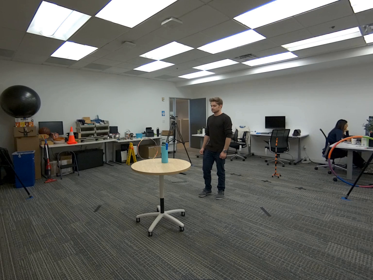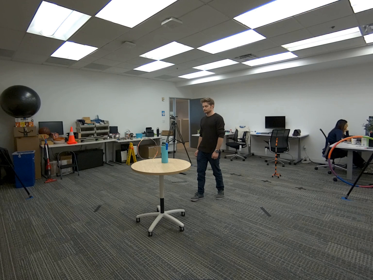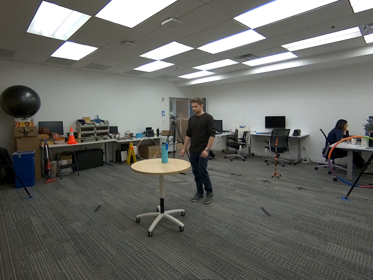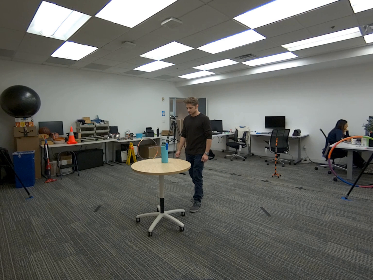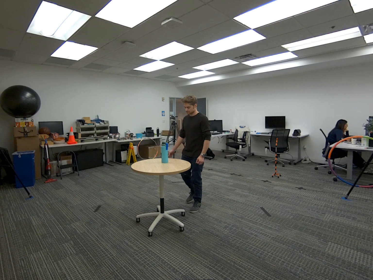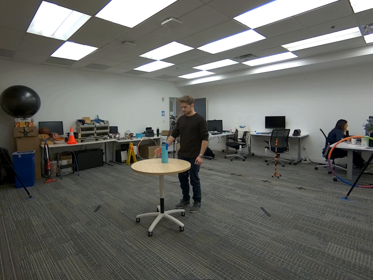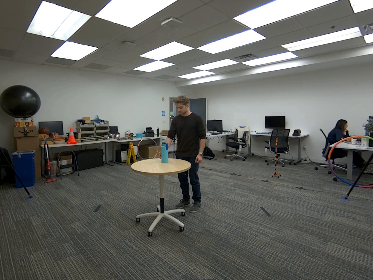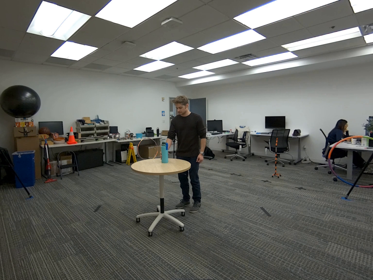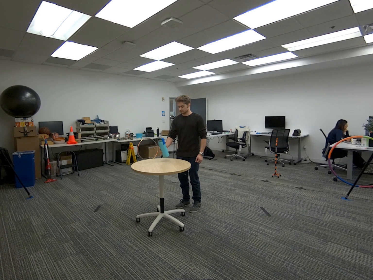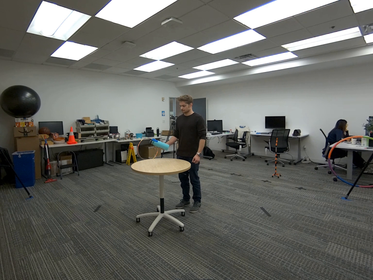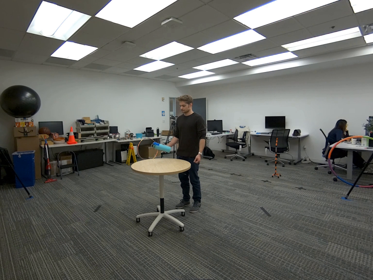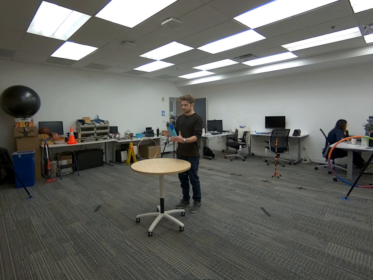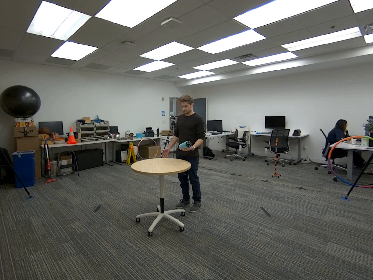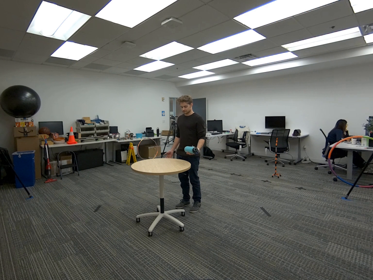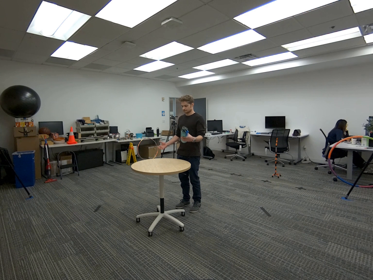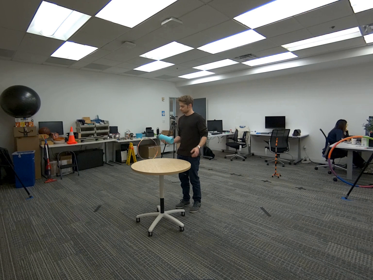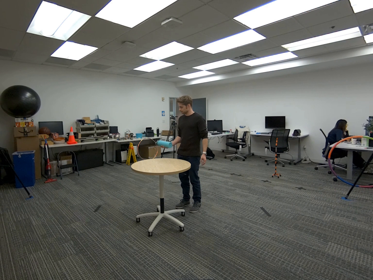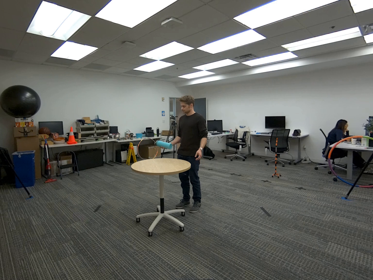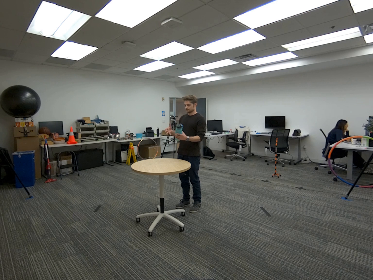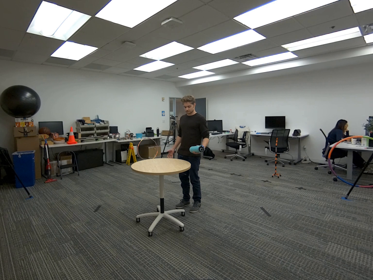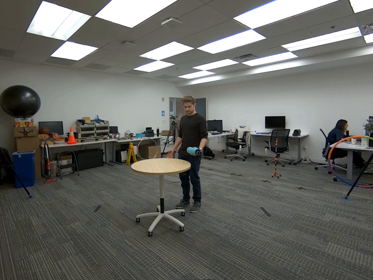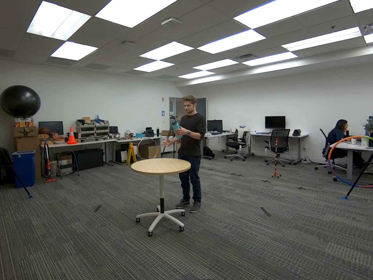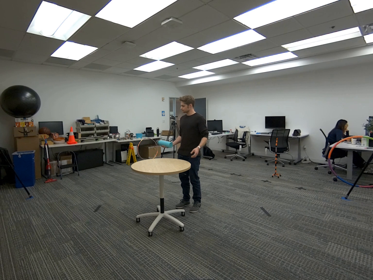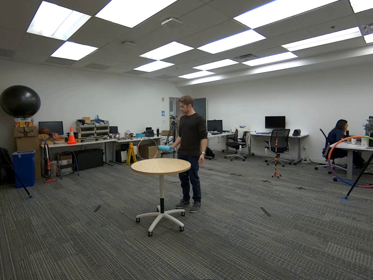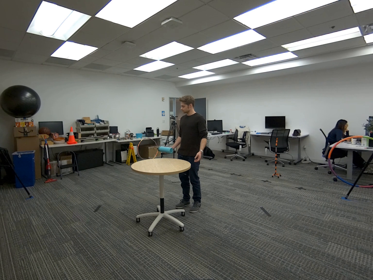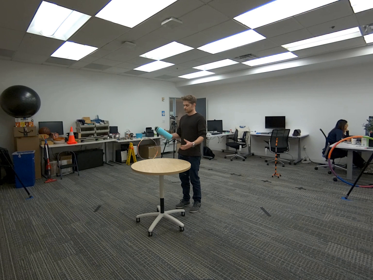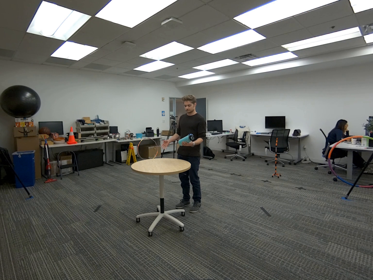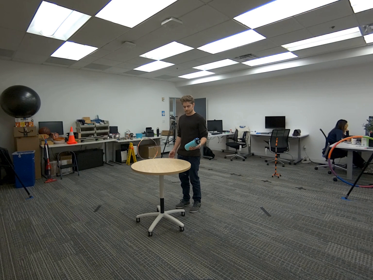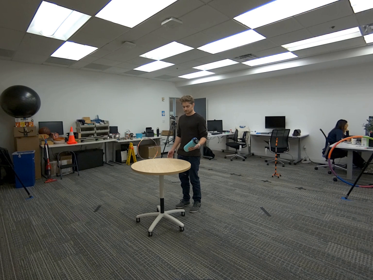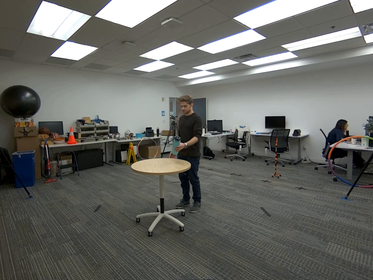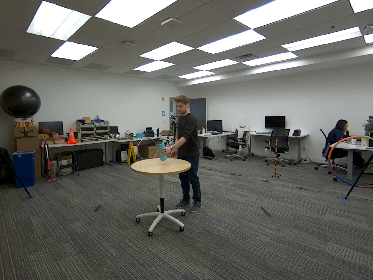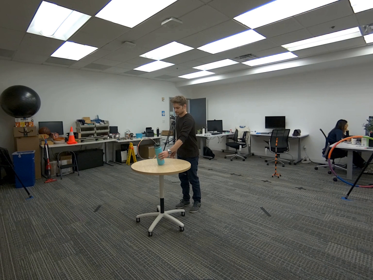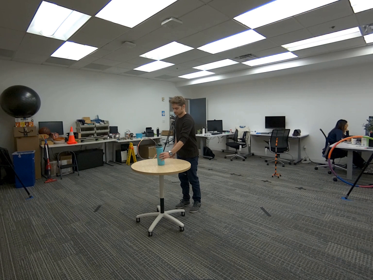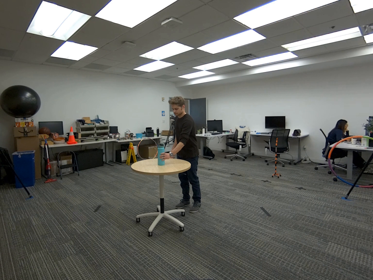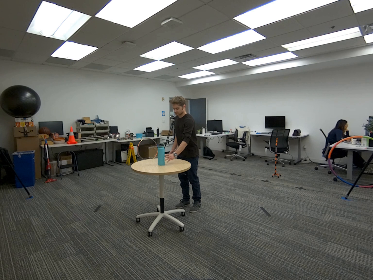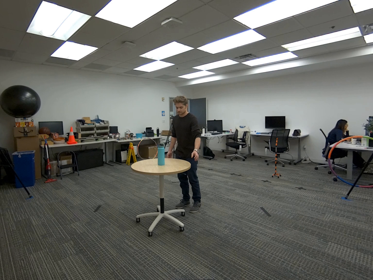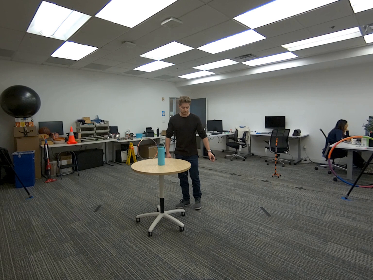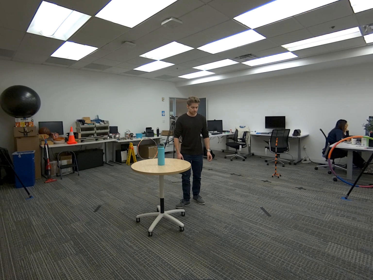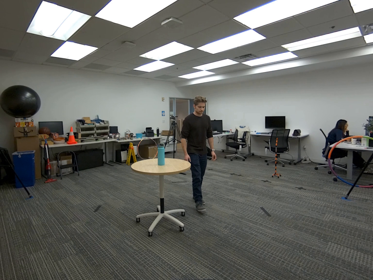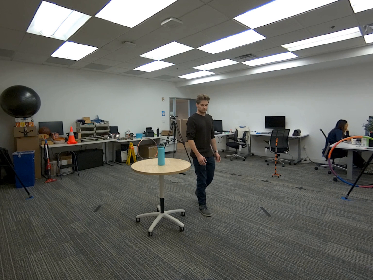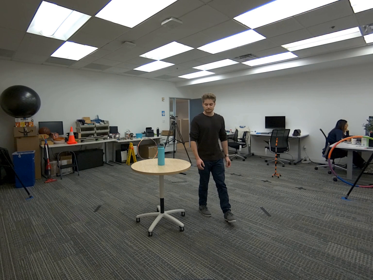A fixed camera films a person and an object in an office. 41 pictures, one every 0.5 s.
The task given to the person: Walk to the cyan water bottle on the round table. Pick it up with your right hand, toss it to your left hand, then pass it back and forth between your hands a few times. When finished, place the bottle back on the table.
